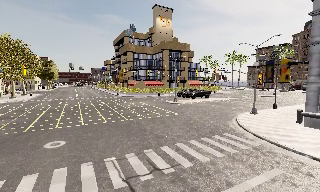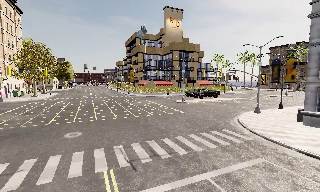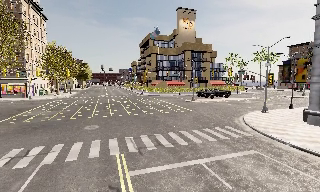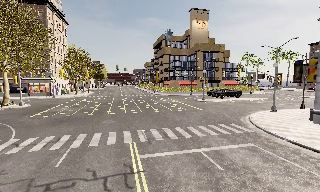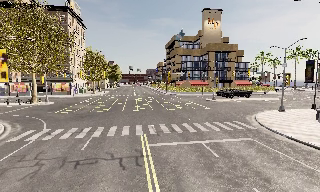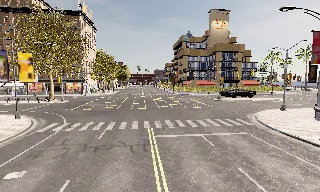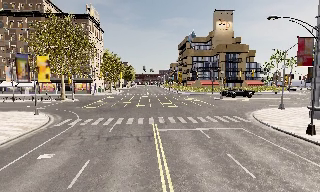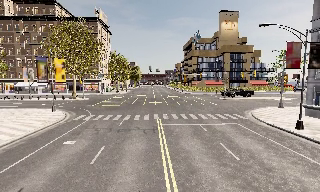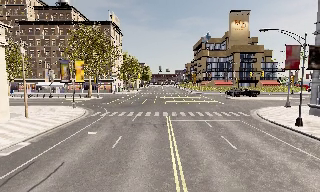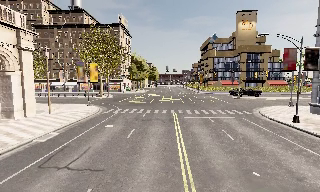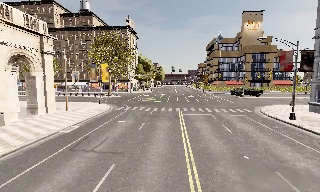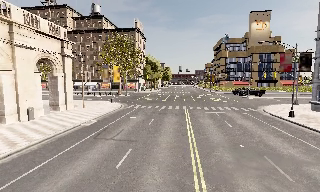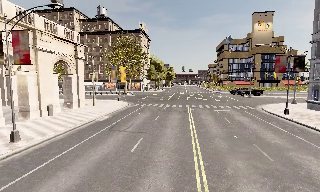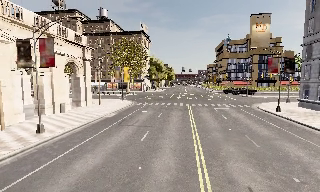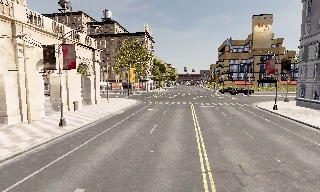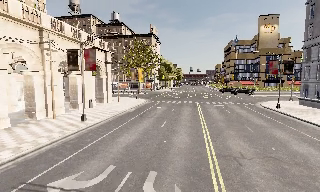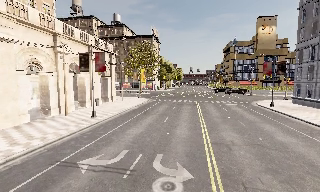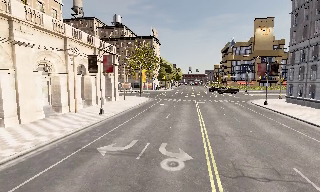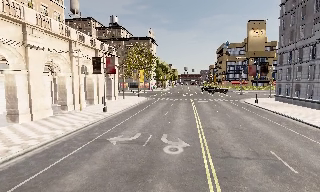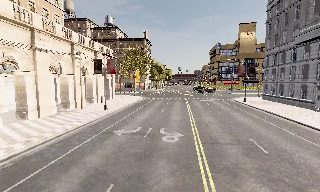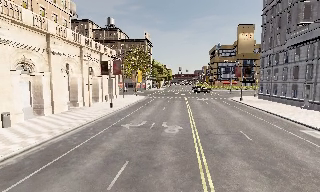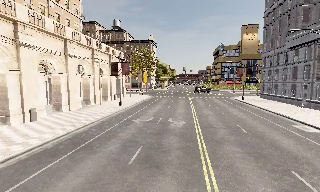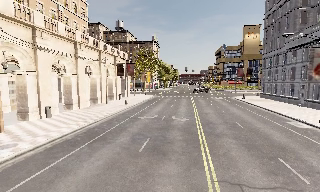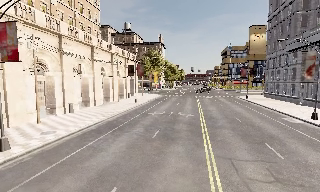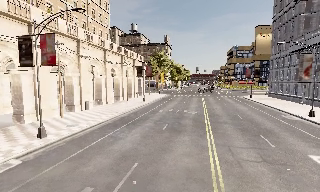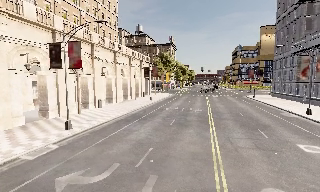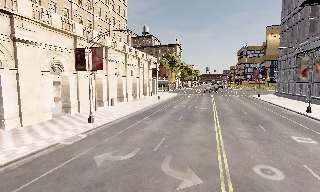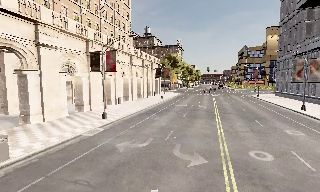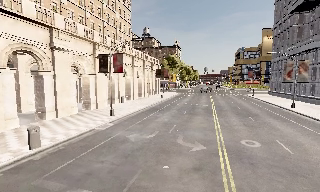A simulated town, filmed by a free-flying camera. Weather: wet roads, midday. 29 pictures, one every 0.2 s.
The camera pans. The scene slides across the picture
to the right.
The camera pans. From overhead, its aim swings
counterclockwise.
0.0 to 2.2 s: The scene slides to the right, as the camera pans about 35 degrees to its left. It travels backward, about 17 m.
2.2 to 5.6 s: The camera travels backward, about 30 m, so what stands in front gets smaller.
The film runs forward here.
